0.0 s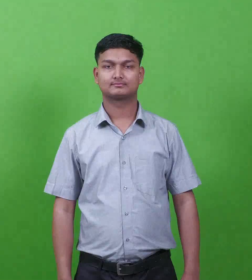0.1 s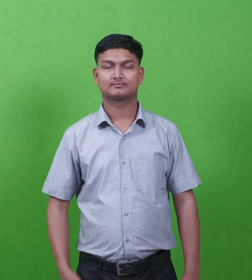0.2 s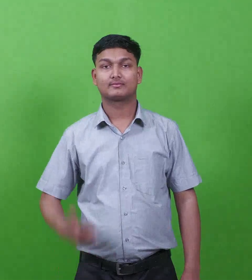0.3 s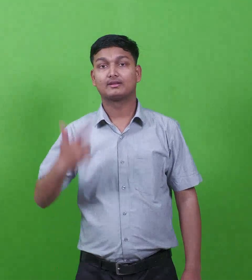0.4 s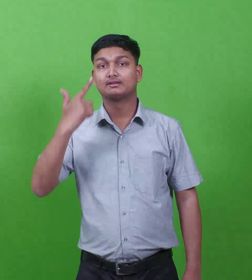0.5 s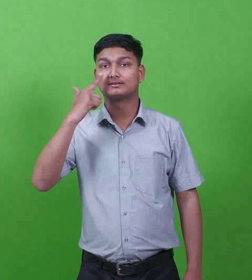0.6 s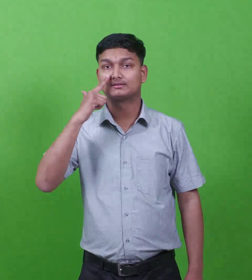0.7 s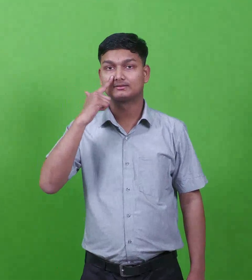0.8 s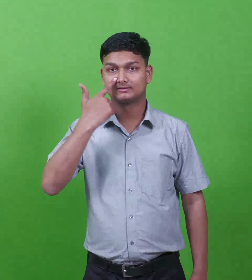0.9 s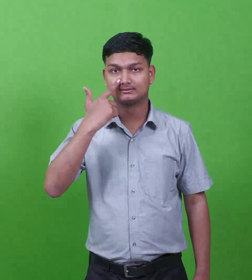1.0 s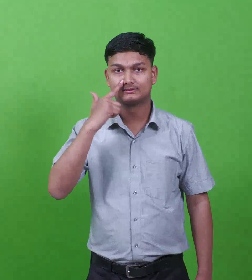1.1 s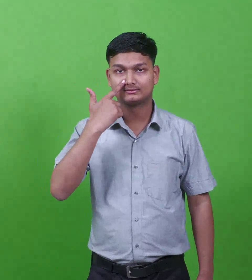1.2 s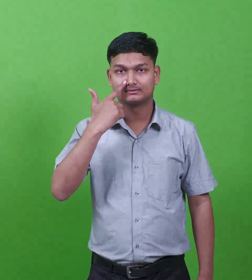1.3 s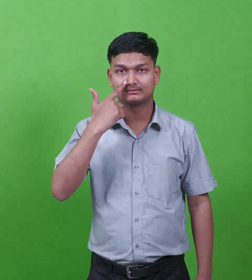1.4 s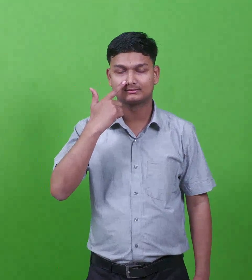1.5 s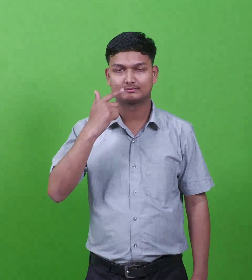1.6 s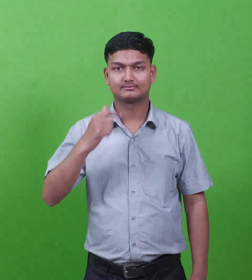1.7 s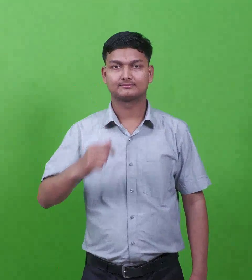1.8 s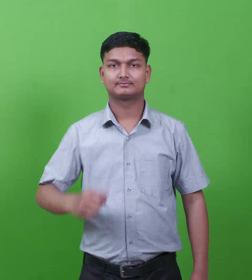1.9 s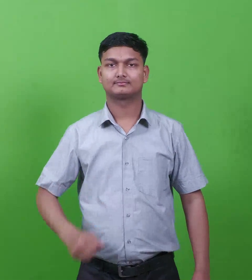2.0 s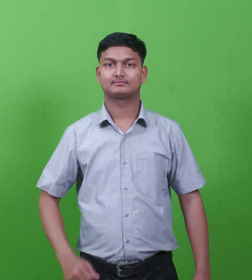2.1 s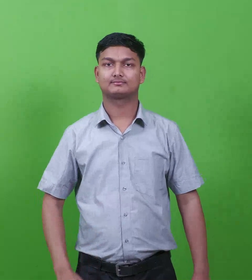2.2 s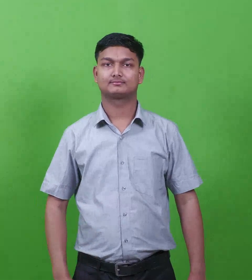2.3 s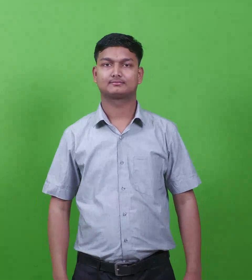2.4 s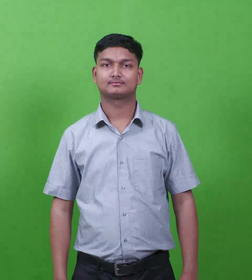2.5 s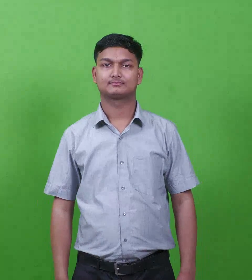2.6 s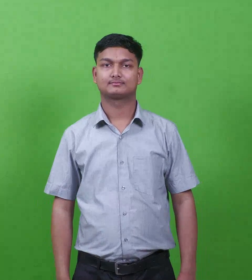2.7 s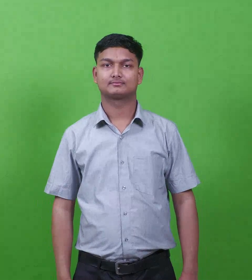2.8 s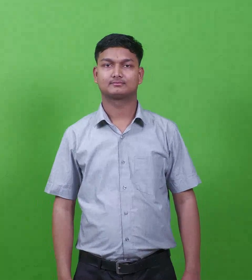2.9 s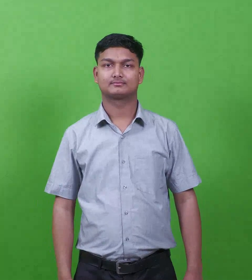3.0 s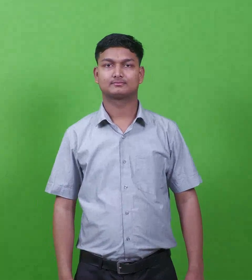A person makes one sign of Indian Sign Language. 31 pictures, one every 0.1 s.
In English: julia
